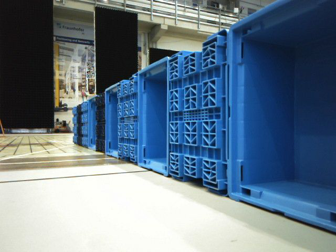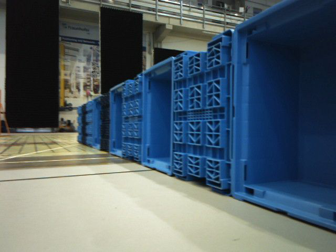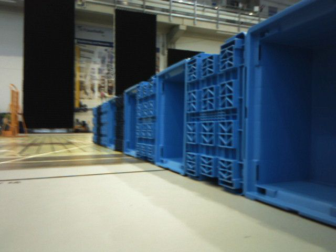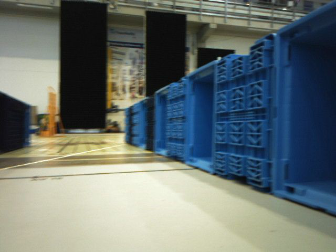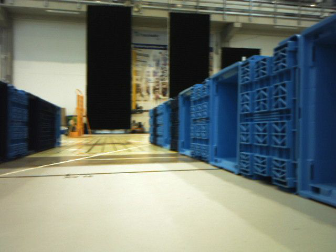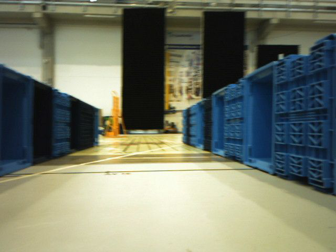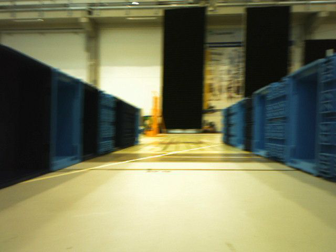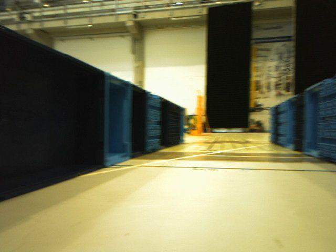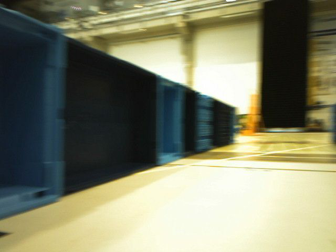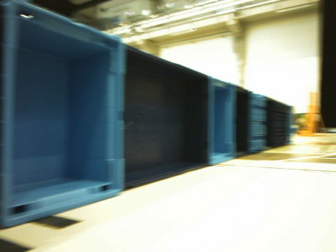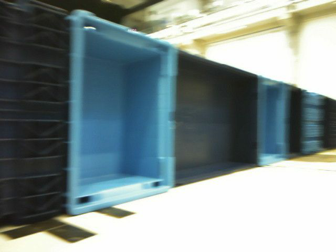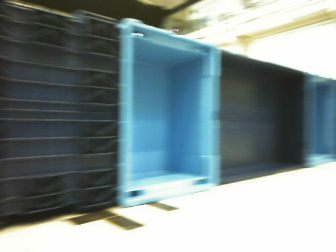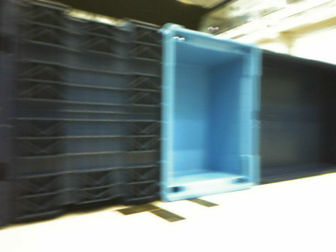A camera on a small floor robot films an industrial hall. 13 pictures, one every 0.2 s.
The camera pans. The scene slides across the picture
to the right.
The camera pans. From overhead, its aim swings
counterclockwise.
0.0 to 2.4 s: The camera pans to its left, which is counterclockwise from overhead, by about 85 degrees. It travels backward, about 0.3 m.
The film runs backward here.
